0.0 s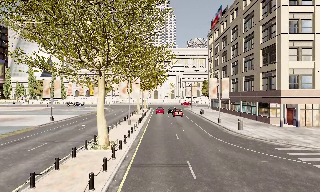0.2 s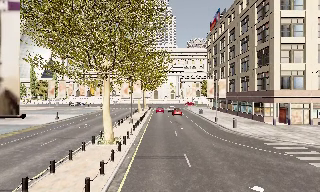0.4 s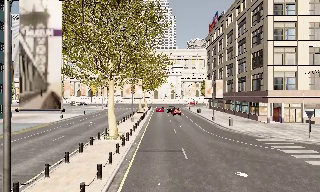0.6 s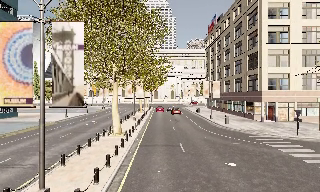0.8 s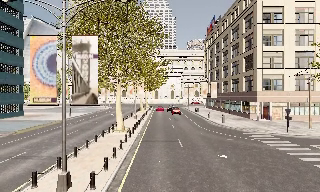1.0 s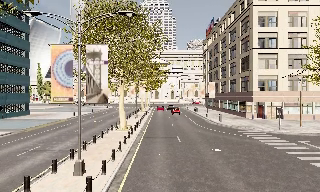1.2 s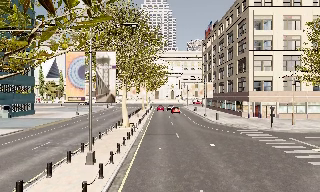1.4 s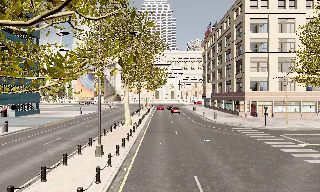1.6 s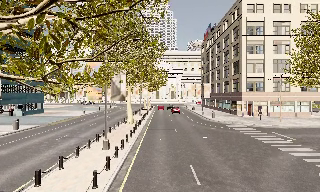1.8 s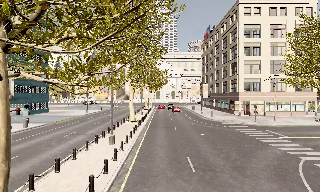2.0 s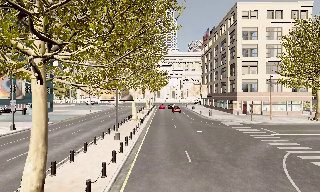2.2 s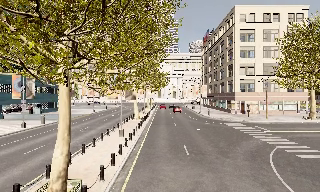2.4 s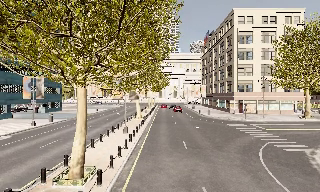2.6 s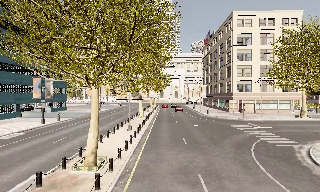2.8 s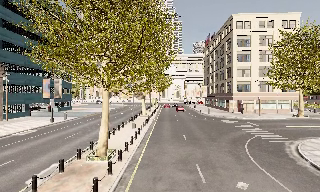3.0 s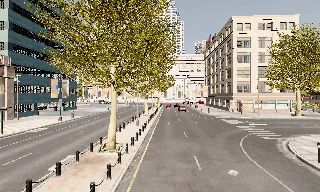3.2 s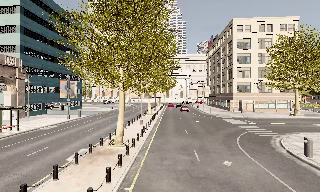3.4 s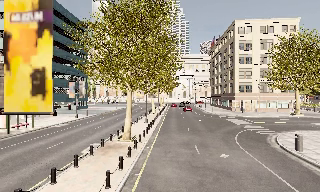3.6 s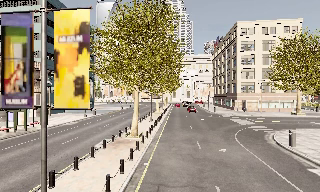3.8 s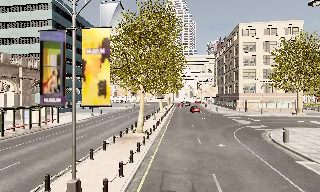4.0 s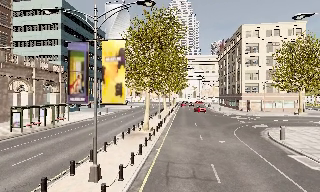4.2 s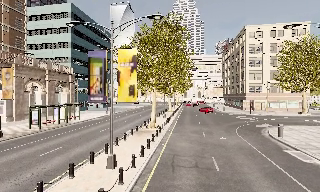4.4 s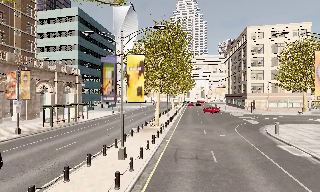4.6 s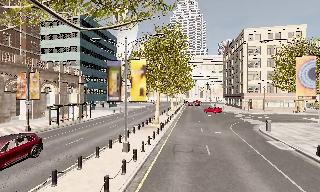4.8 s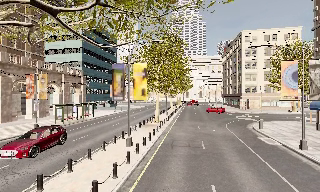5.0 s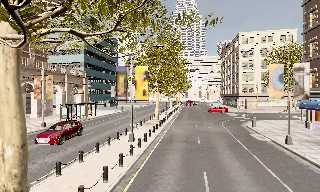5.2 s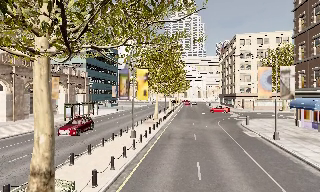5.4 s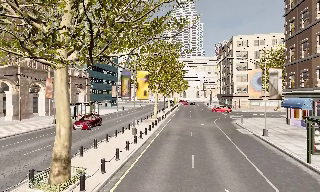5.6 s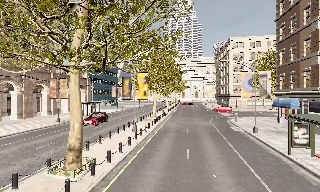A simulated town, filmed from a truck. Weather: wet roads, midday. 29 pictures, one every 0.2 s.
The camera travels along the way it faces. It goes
backward.
0.0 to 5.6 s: The camera pans to its left, which is counterclockwise from overhead, by about 10 degrees. It travels backward, about 35 m, so what stands in front gets smaller.
The film runs backward here.
